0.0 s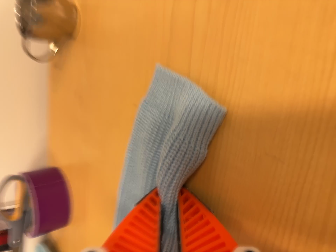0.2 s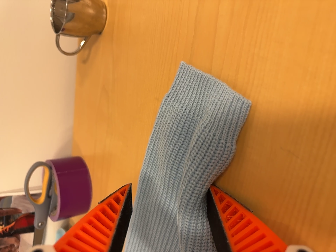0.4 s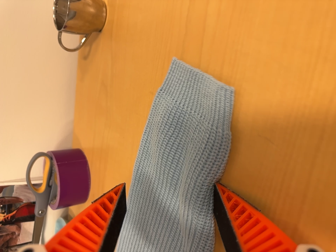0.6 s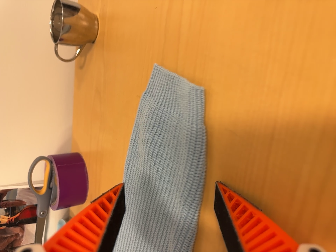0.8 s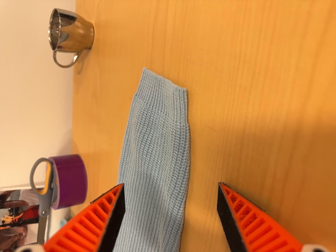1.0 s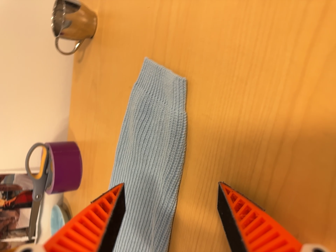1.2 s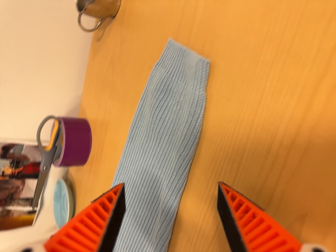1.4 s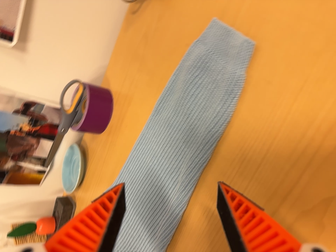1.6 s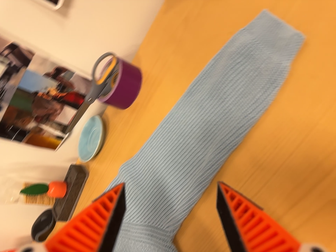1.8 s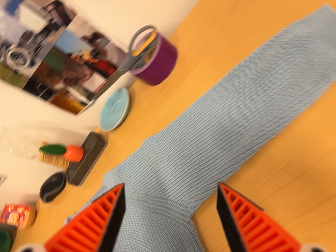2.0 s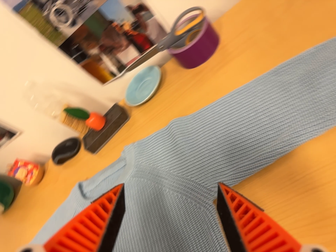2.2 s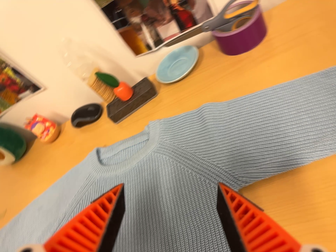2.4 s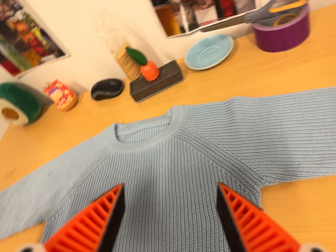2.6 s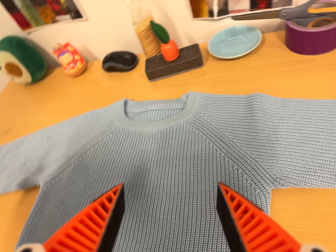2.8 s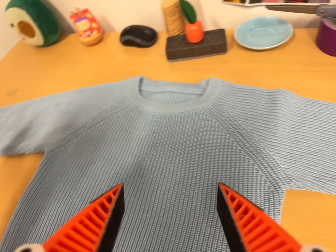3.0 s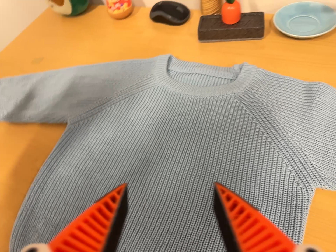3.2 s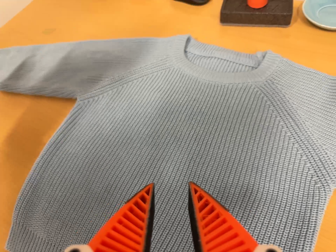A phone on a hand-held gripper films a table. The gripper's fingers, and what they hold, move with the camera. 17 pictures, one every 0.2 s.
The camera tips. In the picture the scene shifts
upward.
The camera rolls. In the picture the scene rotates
clockwise.
0.0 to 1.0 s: The camera travels backward, about 10 cm, so what stands in front gets smaller.
1.0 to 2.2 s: The camera travels to its left and toward the bottom of its view, about 26 cm, so close, fixed things drift to the right. Its aim tips toward the bottom of its view by about 10 degrees, and the scene shifts upward. It rolls about its line of sight by about 55 degrees, and the scene rotates clockwise.
2.2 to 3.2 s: The camera travels to its left and forward, about 16 cm, so close, fixed things drift to the right. Its aim tips toward the bottom of its view by about 15 degrees, and the scene shifts upward. It rolls about its line of sight by about 40 degrees, and the scene rotates clockwise.
The film runs backward here.
